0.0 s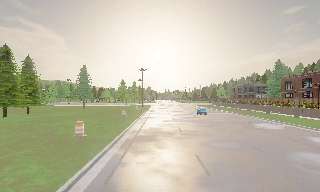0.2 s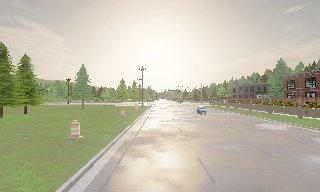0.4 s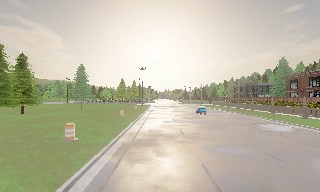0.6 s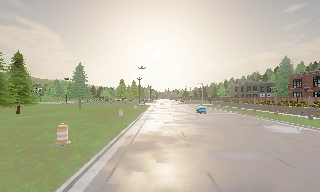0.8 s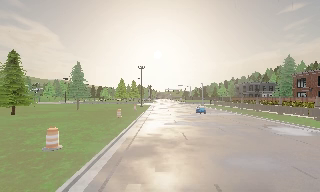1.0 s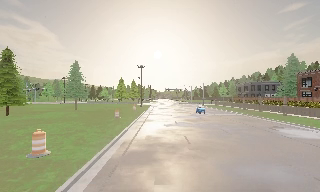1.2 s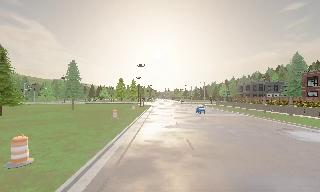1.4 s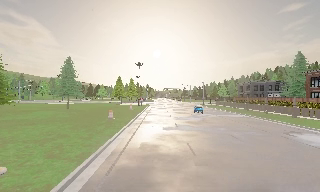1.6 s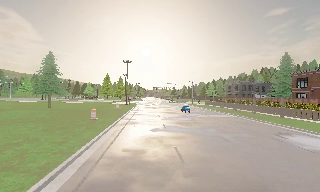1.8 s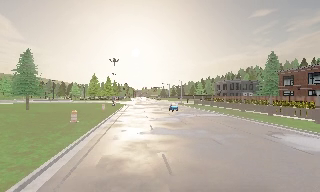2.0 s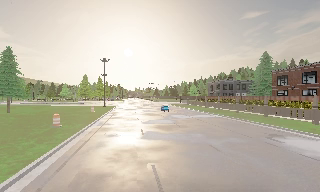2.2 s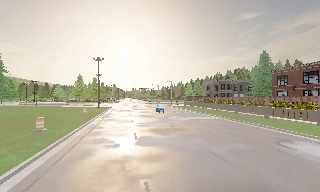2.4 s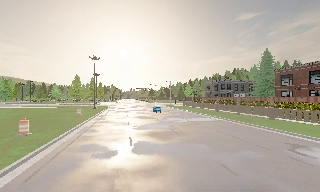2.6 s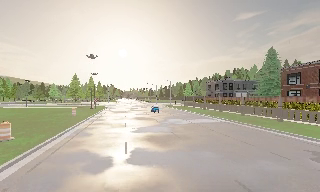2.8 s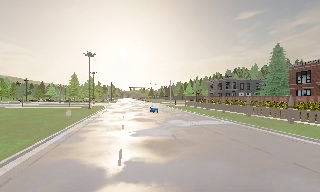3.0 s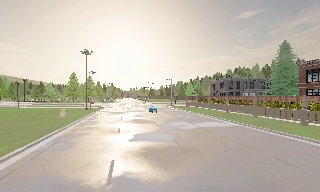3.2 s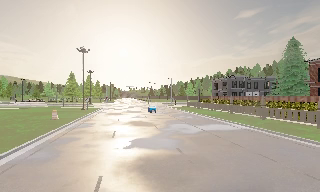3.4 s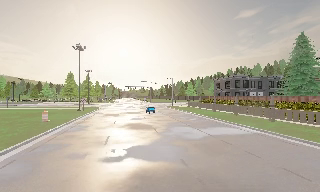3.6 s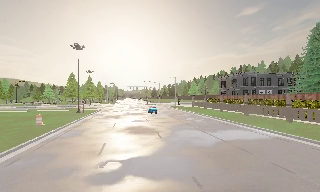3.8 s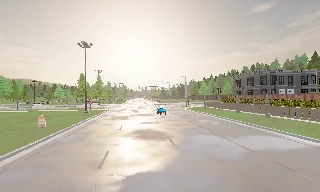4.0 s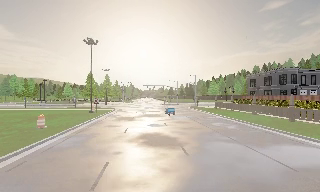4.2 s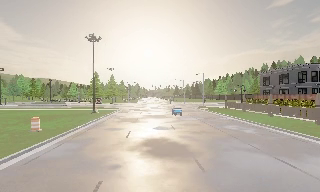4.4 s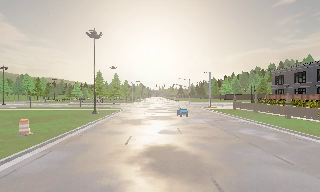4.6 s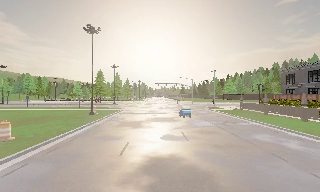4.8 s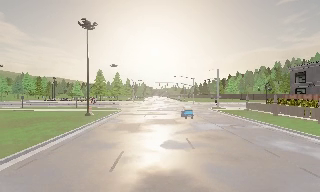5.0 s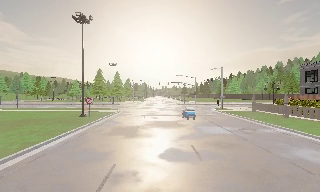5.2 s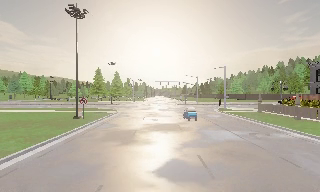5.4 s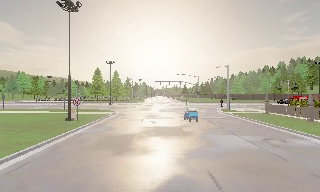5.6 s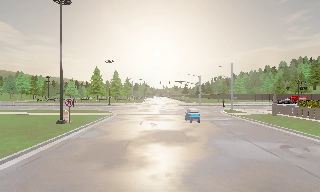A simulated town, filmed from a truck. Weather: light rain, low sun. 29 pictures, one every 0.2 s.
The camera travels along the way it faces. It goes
forward.
0.0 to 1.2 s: The camera travels forward, about 4.5 m, so what stands in front looms larger. It gains speed.
1.2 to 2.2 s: The camera swings to its right by about 10 degrees, and the scene slides to the left. It travels forward, about 5 m, so what stands in front looms larger.
2.2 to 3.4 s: The camera travels forward, about 8 m, so what stands in front looms larger.
3.4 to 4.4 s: The camera swings to its left by about 10 degrees, and the scene slides to the right. It travels forward, about 8 m, so what stands in front looms larger.
4.4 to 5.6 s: The camera travels forward, about 9 m, so what stands in front looms larger.
The film runs forward here.
